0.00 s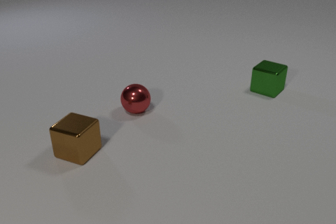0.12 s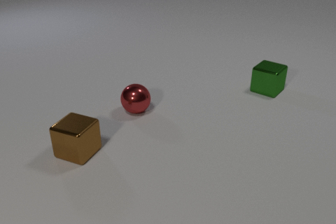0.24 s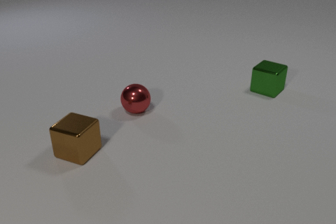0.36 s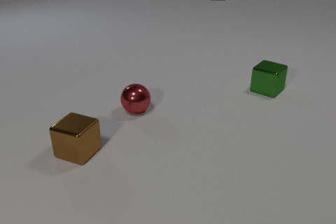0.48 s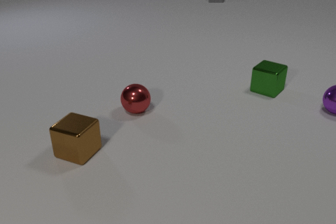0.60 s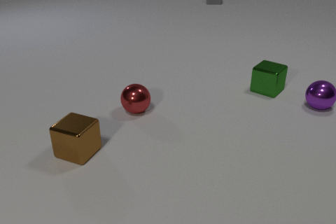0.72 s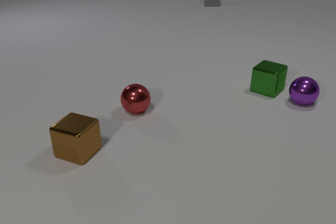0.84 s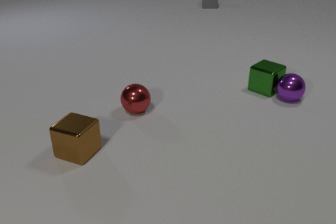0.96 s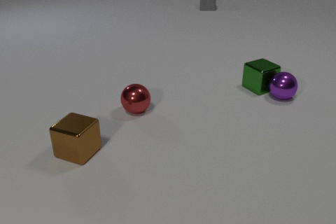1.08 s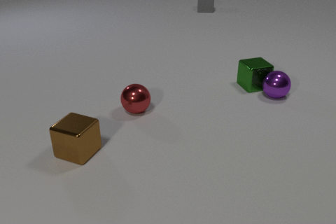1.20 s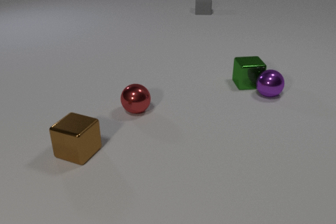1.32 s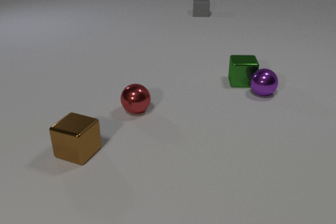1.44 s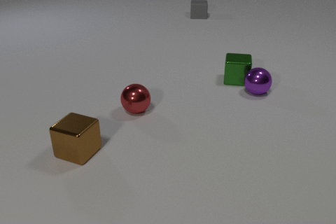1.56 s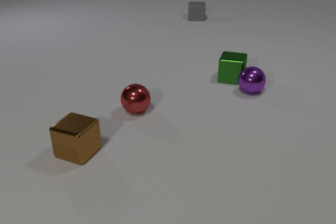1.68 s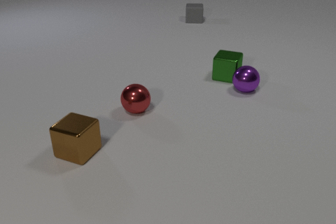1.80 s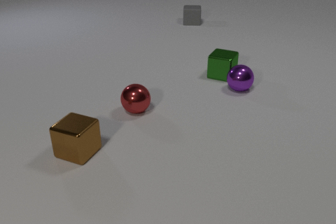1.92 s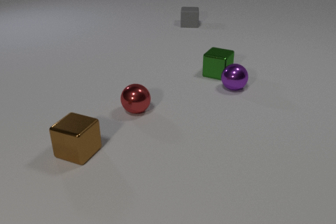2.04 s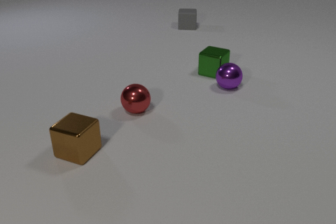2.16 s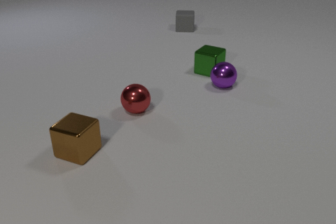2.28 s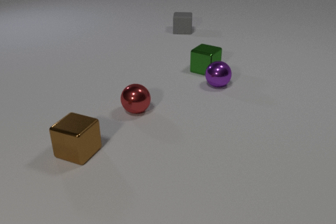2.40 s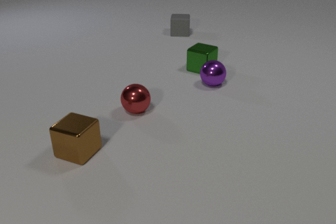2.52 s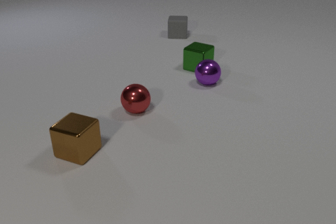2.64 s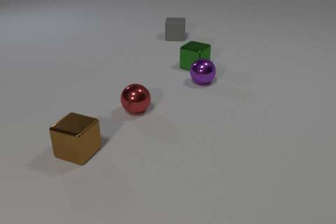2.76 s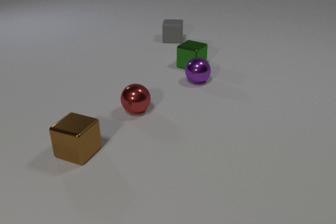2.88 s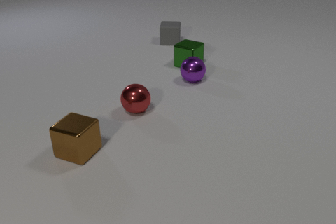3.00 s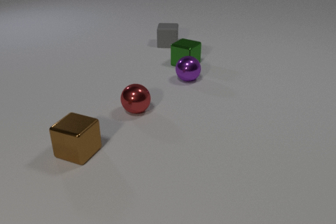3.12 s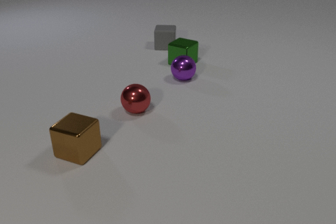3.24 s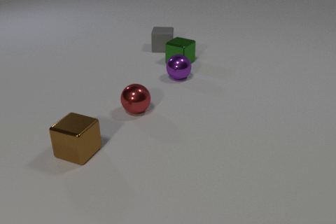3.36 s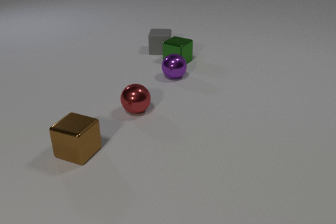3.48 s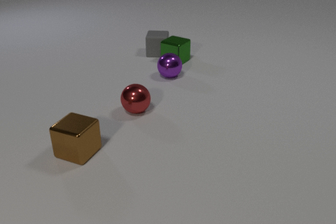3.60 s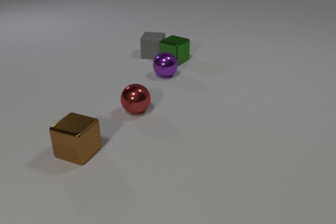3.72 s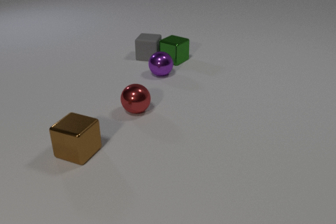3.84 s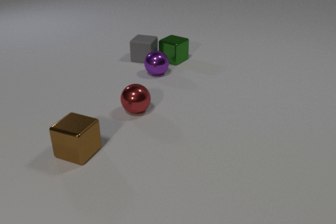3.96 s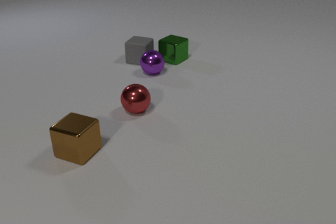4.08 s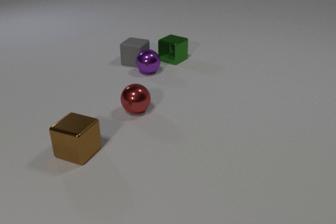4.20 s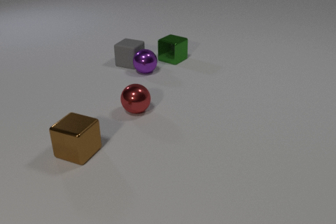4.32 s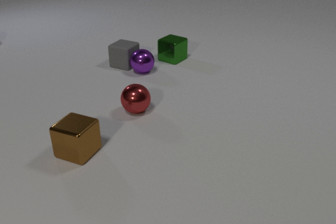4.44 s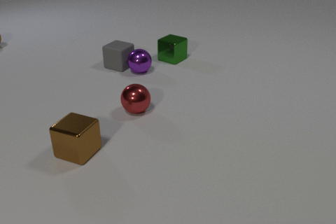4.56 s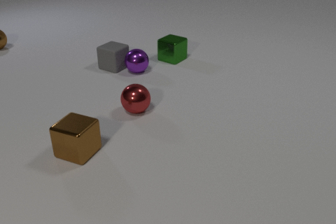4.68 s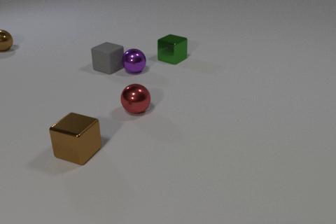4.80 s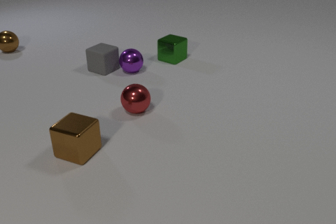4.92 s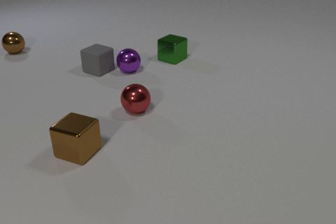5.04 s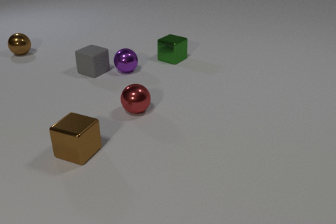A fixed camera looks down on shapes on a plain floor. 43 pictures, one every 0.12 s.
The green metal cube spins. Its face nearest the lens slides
to the left.
The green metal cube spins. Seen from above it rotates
clockwise.
0.00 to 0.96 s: The purple metal sphere comes in at the right edge, rolls to the left. The green metal cube slides to the left. The gray rubber cube comes in at the top edge, slides toward the camera. The purple metal sphere and the green metal cube collide.
0.96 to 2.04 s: The purple metal sphere rolls to the left. The green metal cube slides to the left and away from the camera, spins clockwise seen from above by about 60 degrees, its near face sliding to the left. The gray rubber cube slides toward the camera.
2.04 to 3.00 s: The purple metal sphere rolls to the left. The green metal cube slides to the left and away from the camera. The gray rubber cube slides toward the camera.
3.00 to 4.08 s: The purple metal sphere rolls to the left and away from the camera. The green metal cube slides to the left and away from the camera. The gray rubber cube slides toward the camera and to the left. The green metal cube and the gray rubber cube collide.
4.08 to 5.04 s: The purple metal sphere rolls to the left. The gray rubber cube slides to the left and toward the camera. The brown metal sphere comes in at the left edge, rolls toward the camera and to the right. The purple metal sphere and the gray rubber cube collide.
What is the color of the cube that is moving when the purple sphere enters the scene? gray.
What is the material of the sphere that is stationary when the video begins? metal.
What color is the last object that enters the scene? brown.
